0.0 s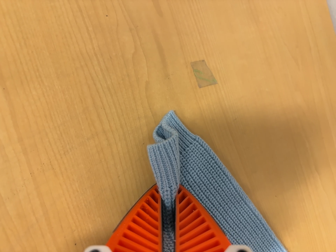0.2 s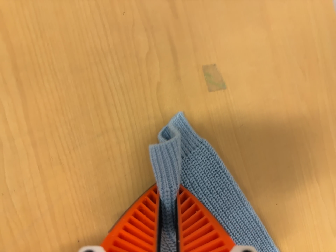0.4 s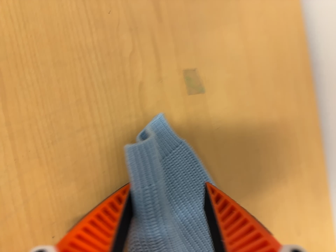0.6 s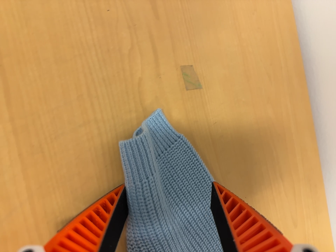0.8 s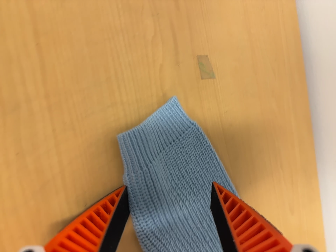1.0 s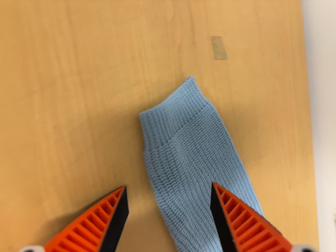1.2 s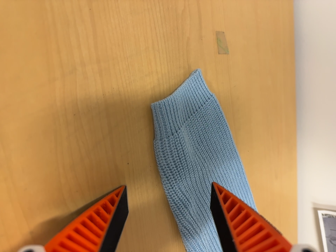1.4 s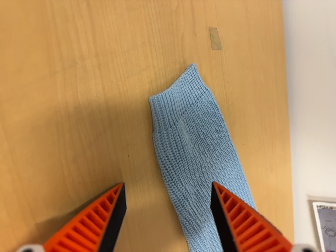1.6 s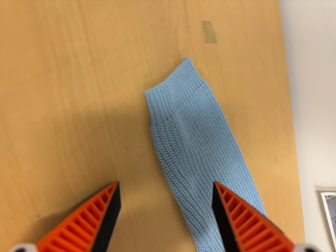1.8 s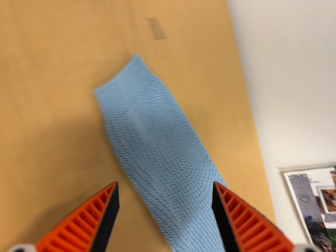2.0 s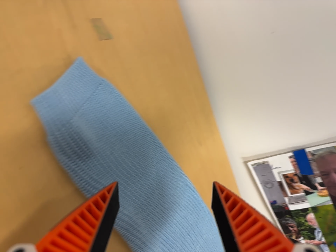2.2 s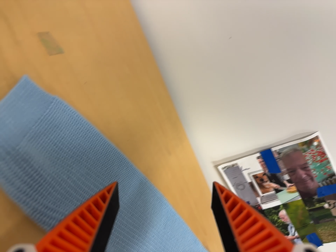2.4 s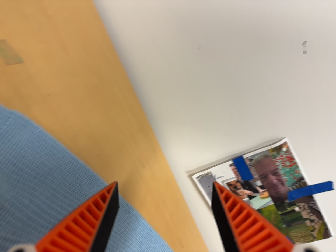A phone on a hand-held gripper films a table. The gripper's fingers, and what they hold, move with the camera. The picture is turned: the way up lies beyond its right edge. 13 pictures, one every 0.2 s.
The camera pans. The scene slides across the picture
to the left.
0.0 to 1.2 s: The camera pans to its right by about 20 degrees. It travels to its left and backward, about 12 cm. It rolls about its line of sight by about 10 degrees, and the scene rotates clockwise.
1.2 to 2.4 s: The camera swings to its right by about 25 degrees, and the scene slides to the left. It travels to its right, about 6 cm, so close, fixed things drift to the left. It rolls about its line of sight by about 25 degrees, and the scene rotates counterclockwise.
The film runs backward here.
